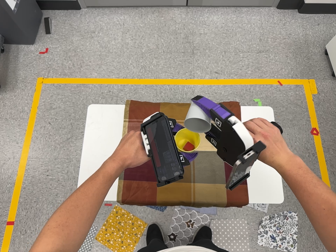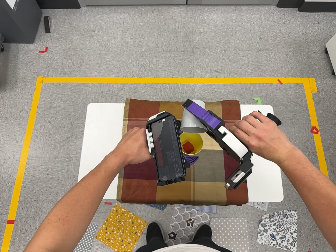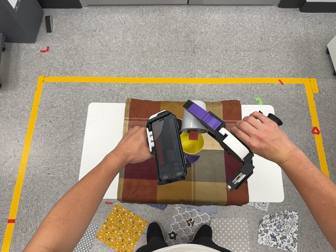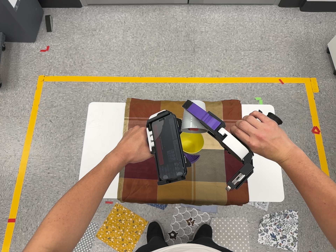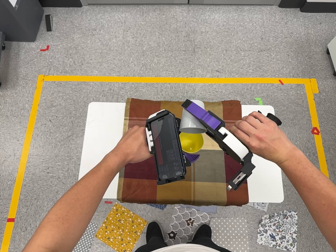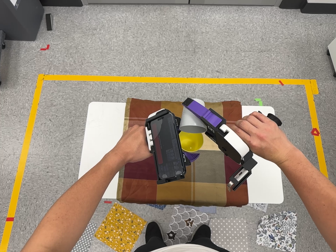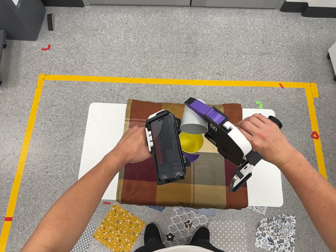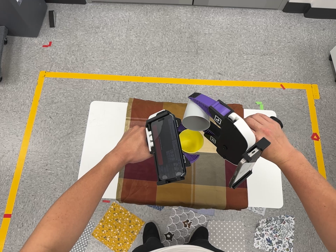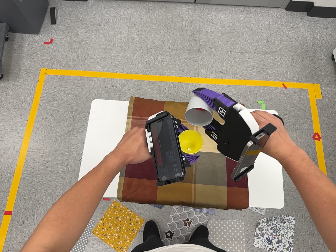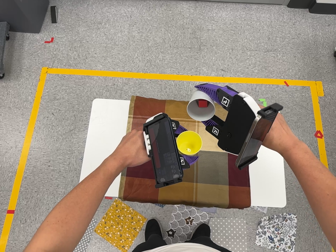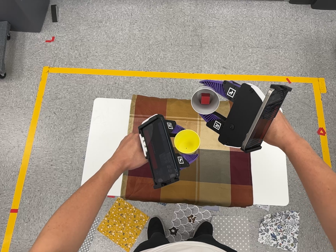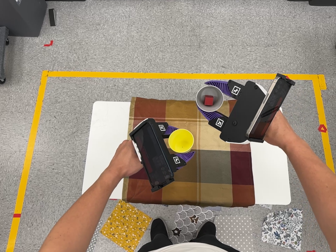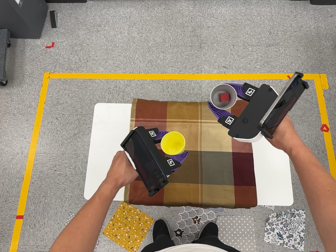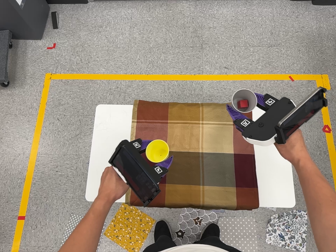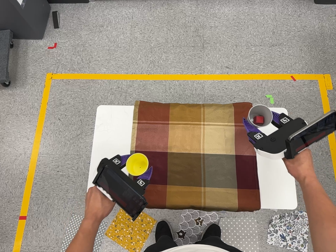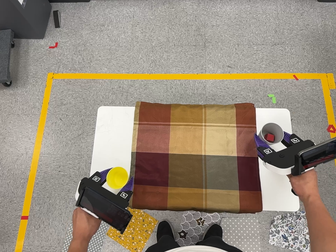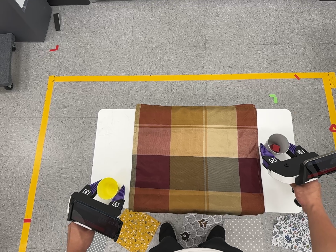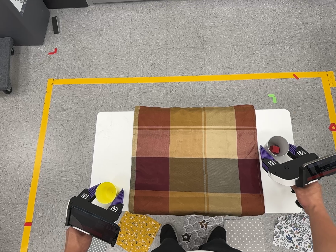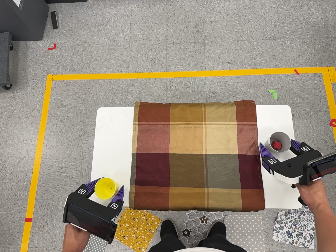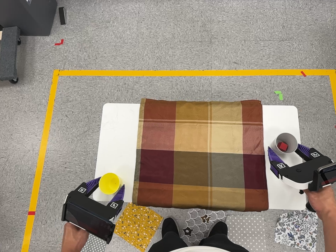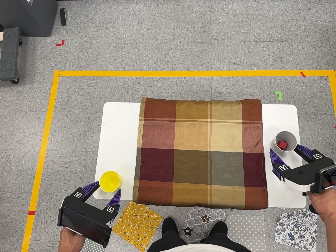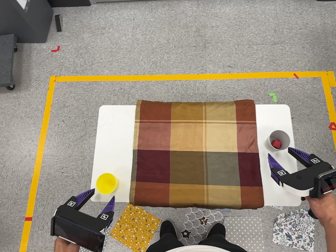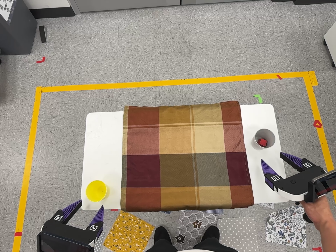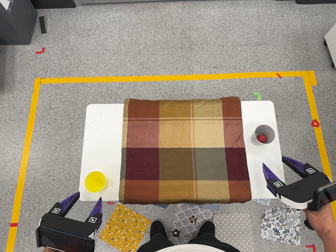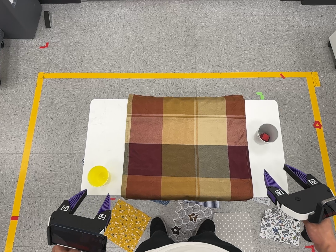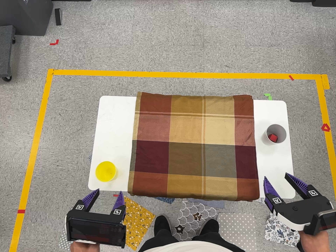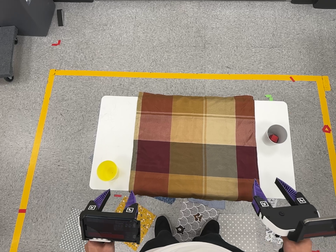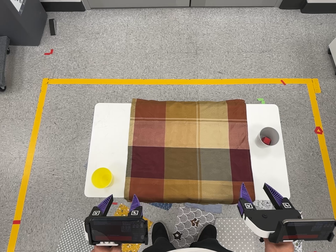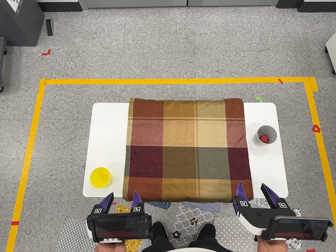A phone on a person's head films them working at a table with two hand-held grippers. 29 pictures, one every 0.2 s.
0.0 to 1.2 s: The camera keeps its place and its aim.
1.2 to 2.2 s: The camera shifts only a little, or ends up much as it began.
2.2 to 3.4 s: The camera travels toward the top of its view, about 5 cm, so close, fixed things drift downward.
3.4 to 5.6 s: The camera travels toward the bottom of its view and backward, about 10 cm, so close, fixed things drift upward.
The film runs backward here.
